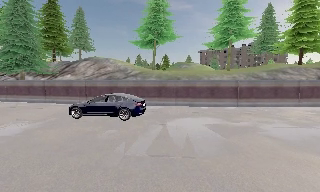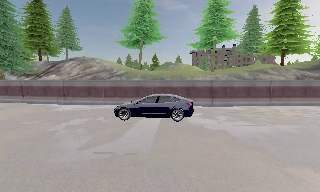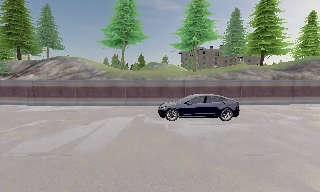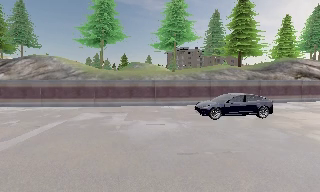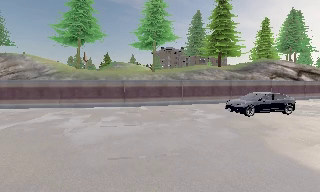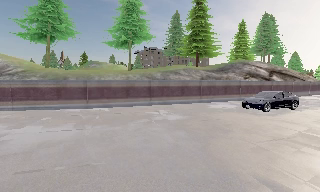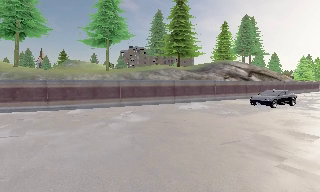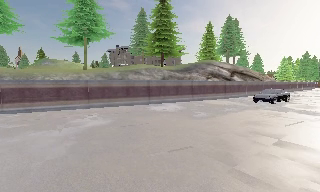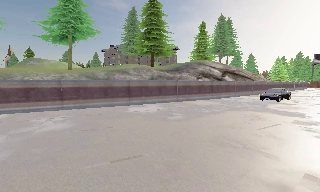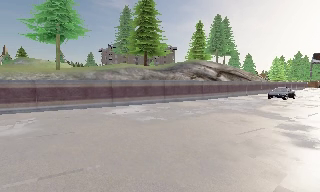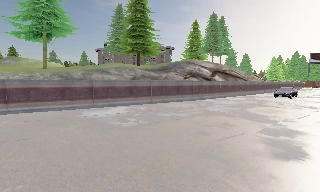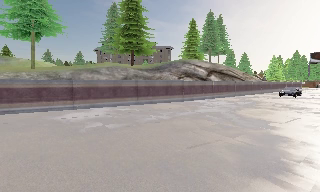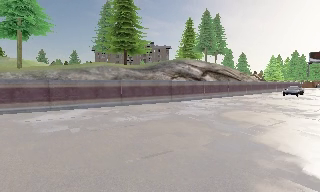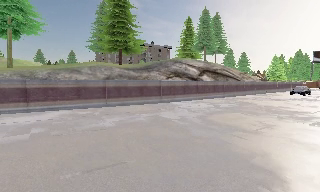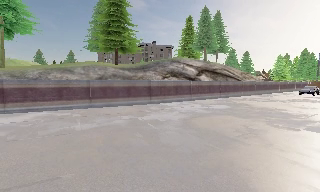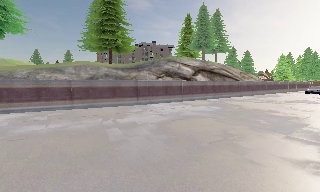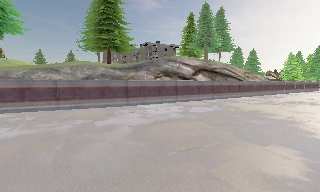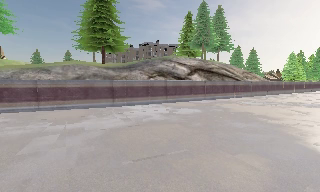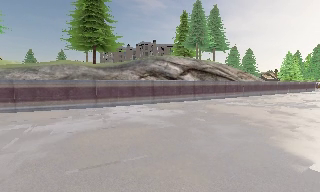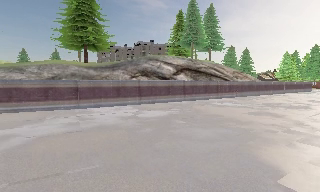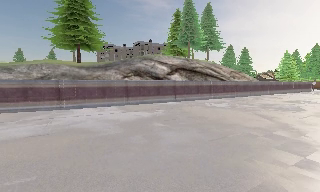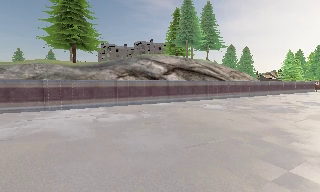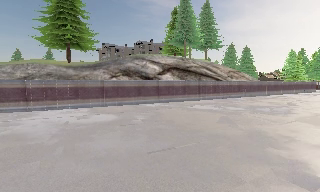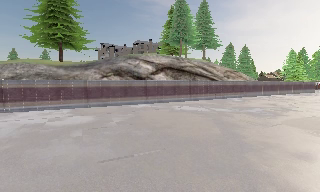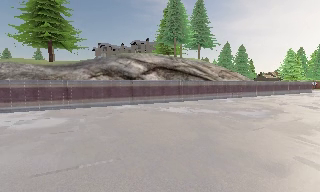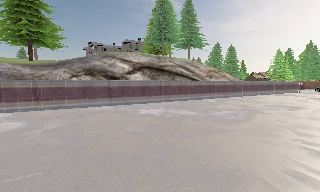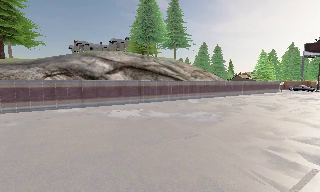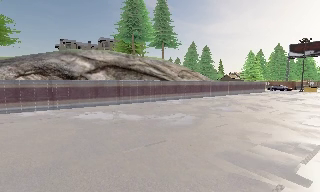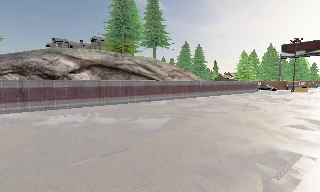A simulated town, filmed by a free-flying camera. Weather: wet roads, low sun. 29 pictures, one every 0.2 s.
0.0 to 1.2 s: The scene slides to the left, as the camera pans about 20 degrees to its right. It travels to its right, about 10 m, so close, fixed things drift to the left.
1.2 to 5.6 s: The camera travels to its right and forward, about 35 m, so close, fixed things drift to the left.
The film runs backward here.
